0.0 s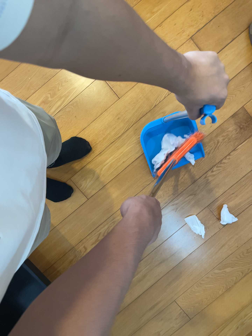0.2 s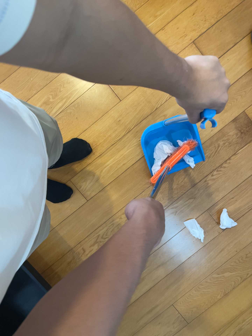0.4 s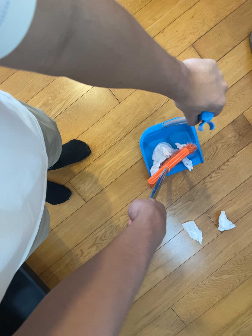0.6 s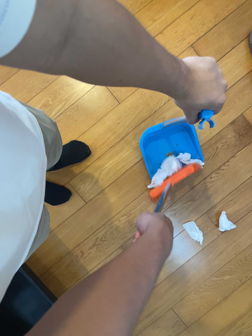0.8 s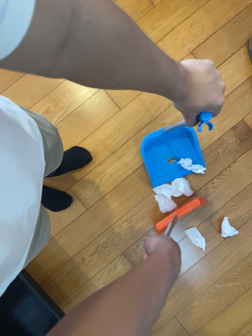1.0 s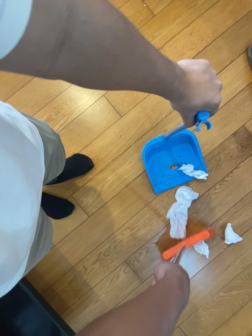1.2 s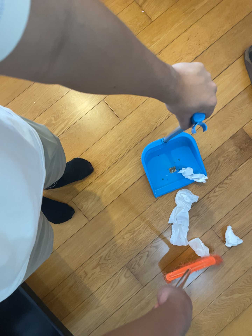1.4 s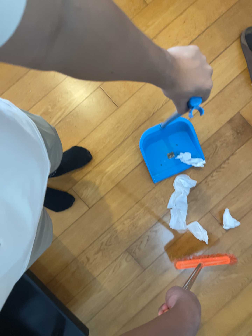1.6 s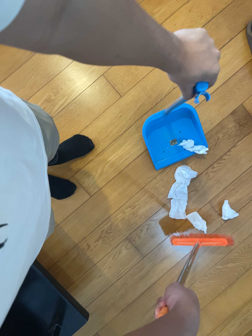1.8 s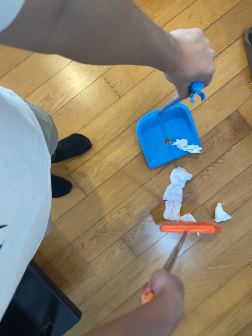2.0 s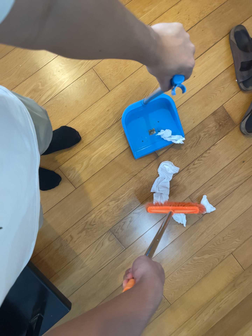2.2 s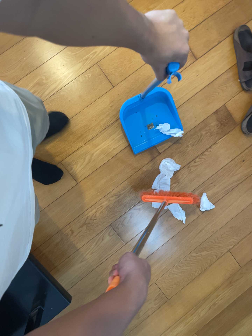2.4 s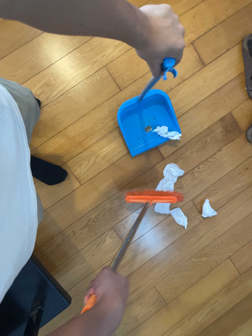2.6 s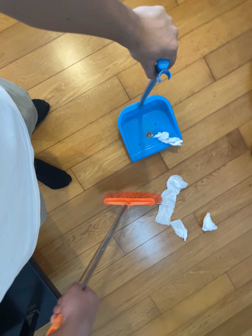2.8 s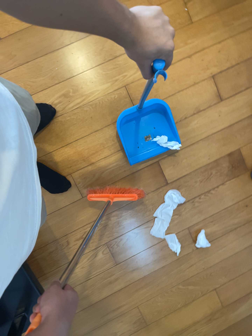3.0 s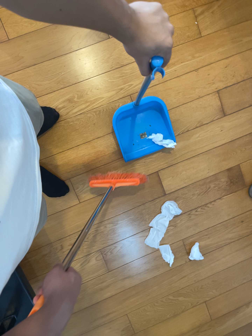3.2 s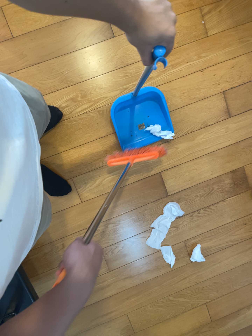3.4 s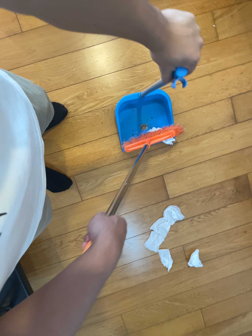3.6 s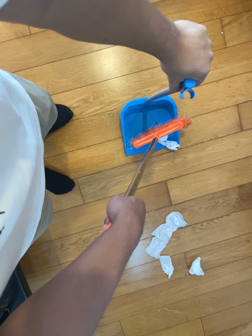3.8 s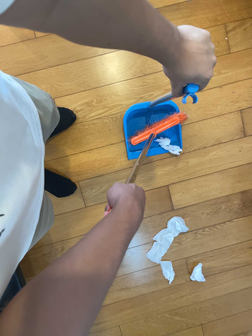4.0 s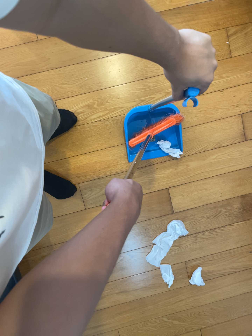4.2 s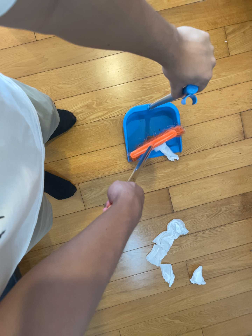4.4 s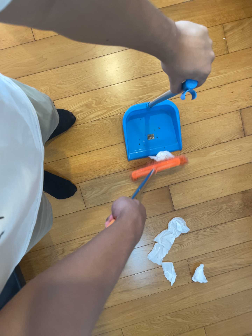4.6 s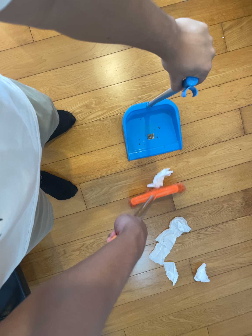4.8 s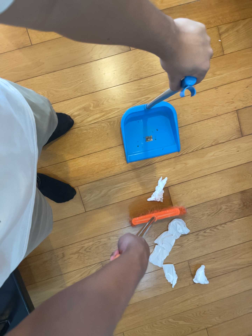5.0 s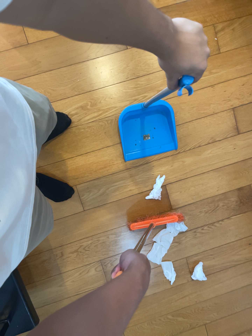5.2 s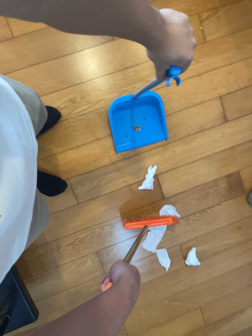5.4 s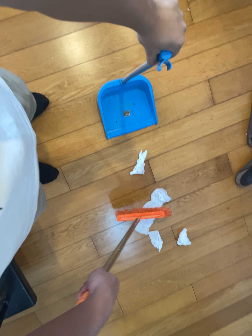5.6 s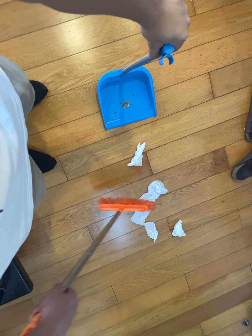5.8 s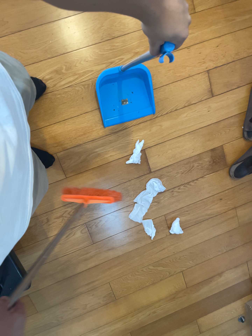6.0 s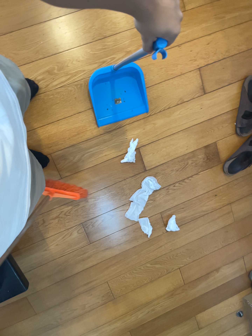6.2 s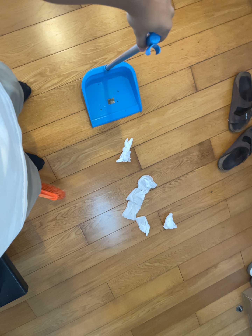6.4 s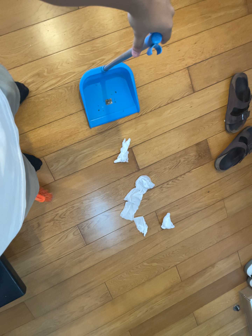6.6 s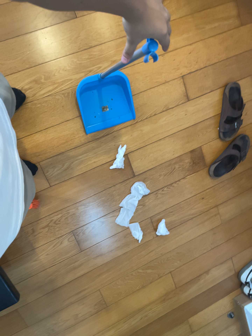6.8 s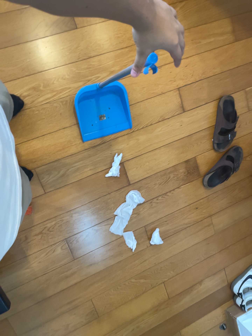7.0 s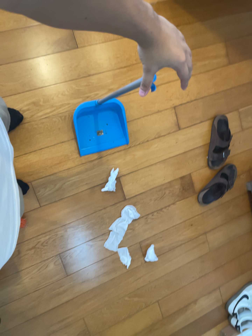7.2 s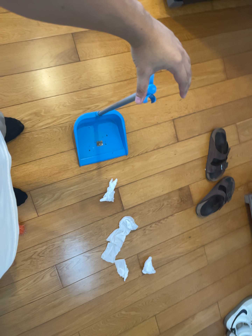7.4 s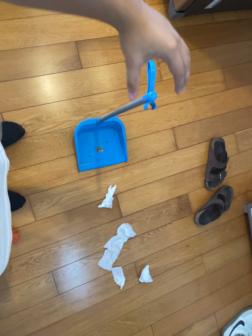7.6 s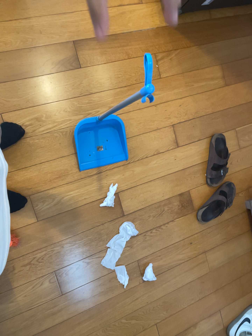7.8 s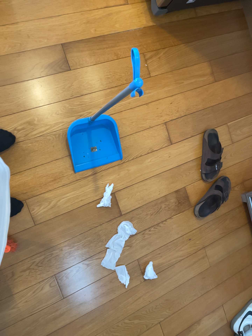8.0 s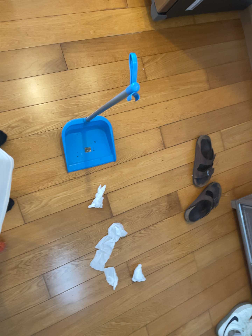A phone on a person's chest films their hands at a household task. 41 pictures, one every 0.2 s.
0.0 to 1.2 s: The camera shifts only a little, or ends up much as it began.
1.2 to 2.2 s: The camera travels to its left and backward, about 12 cm.
2.2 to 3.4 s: The camera travels toward the top of its view, about 20 cm, so close, fixed things drift downward. It rolls about its line of sight by about 20 degrees, and the scene rotates clockwise.
3.4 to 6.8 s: The camera pans to its right by about 10 degrees. It travels backward and to its left, about 8 cm, so what stands in front gets smaller.
6.8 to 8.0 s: The camera travels toward the bottom of its view, about 7 cm. Its aim tips toward the top of its view by about 10 degrees.
The film runs backward here.
